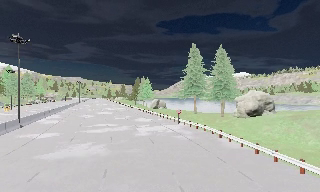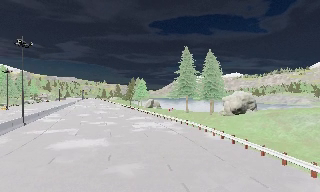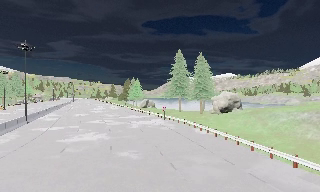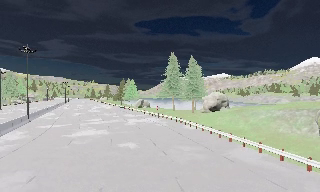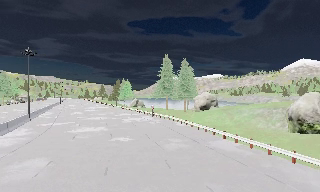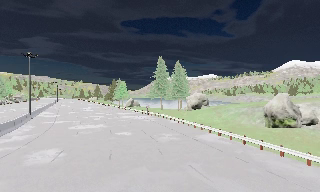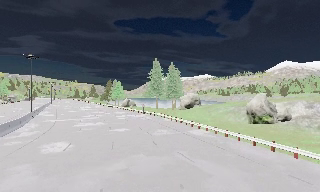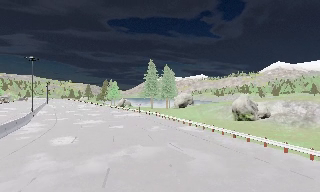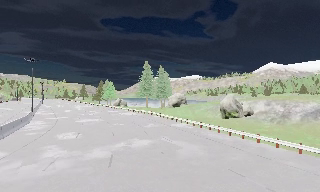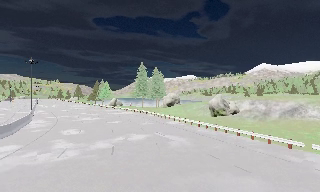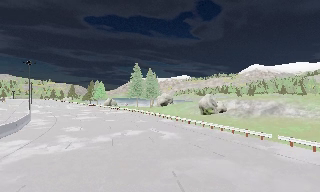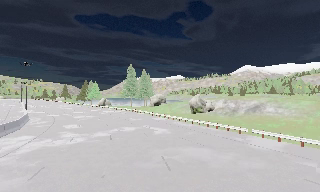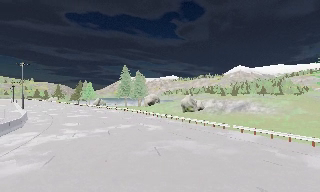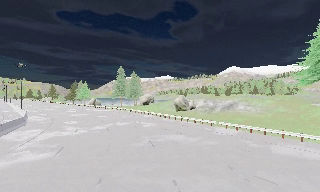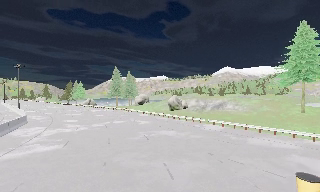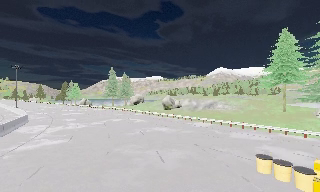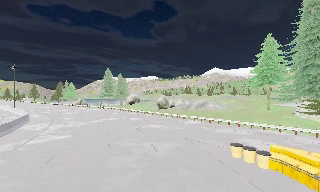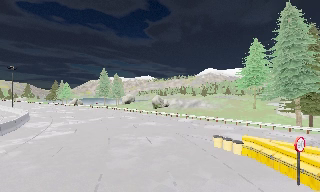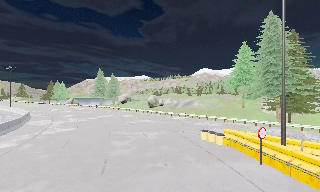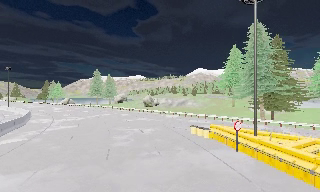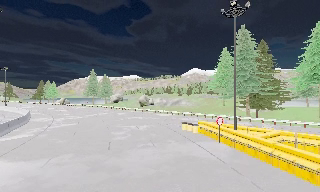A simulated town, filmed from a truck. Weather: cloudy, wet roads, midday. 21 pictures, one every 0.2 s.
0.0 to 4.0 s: The camera pans to its right, which is clockwise from overhead, by about 35 degrees. It travels backward, about 40 m.
The film runs backward here.
